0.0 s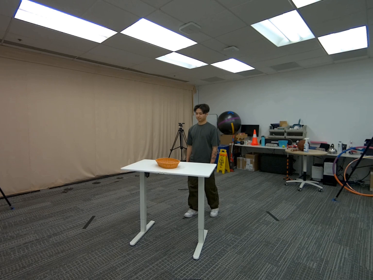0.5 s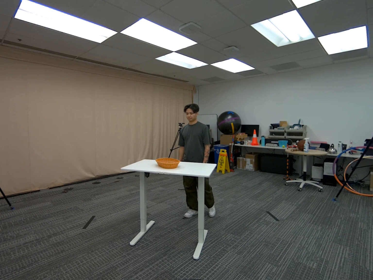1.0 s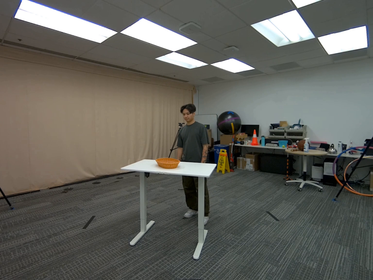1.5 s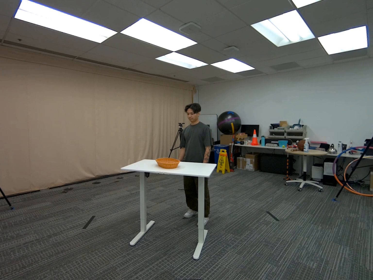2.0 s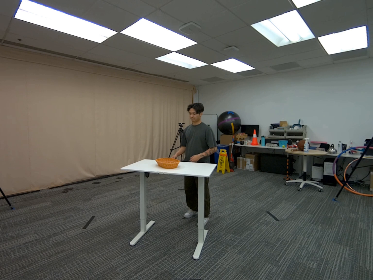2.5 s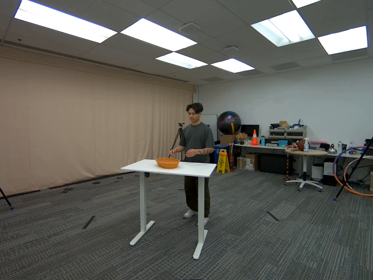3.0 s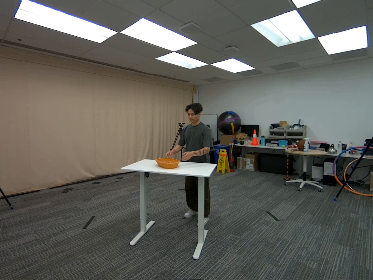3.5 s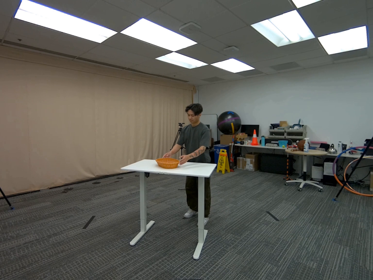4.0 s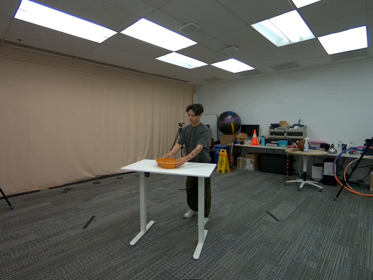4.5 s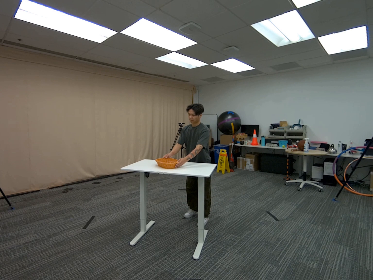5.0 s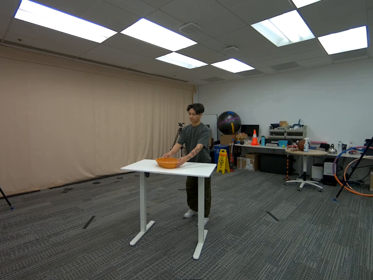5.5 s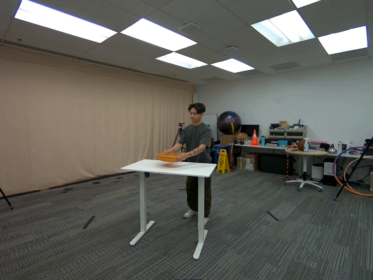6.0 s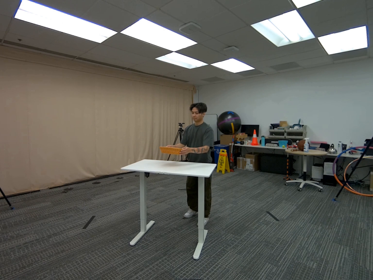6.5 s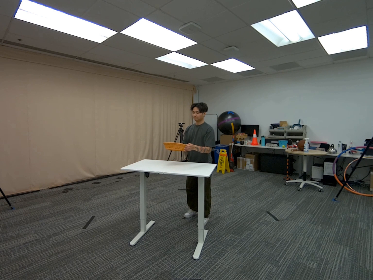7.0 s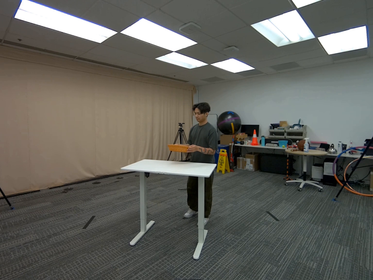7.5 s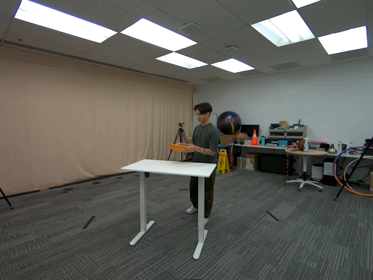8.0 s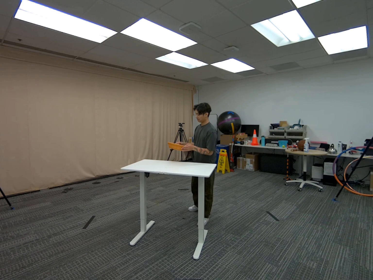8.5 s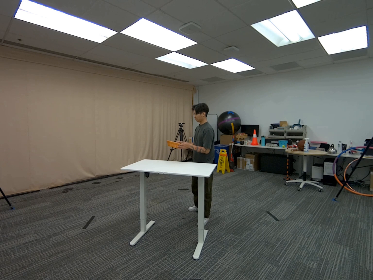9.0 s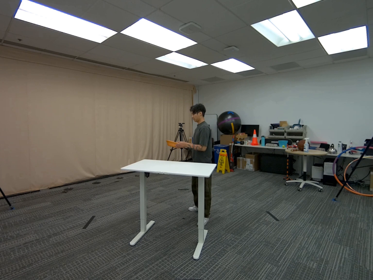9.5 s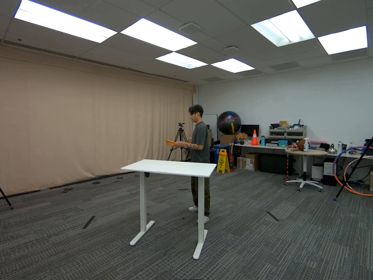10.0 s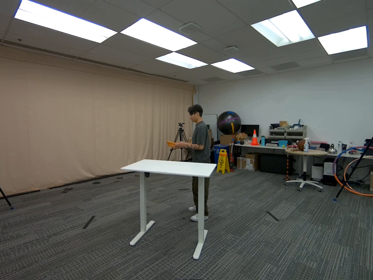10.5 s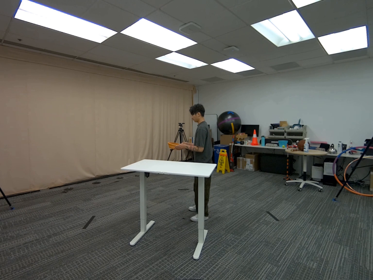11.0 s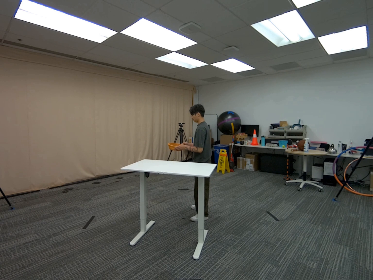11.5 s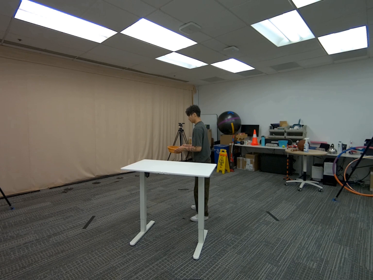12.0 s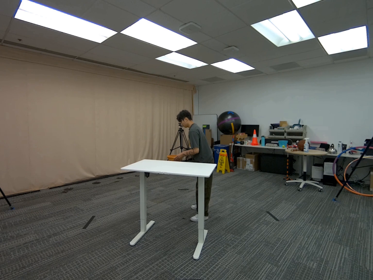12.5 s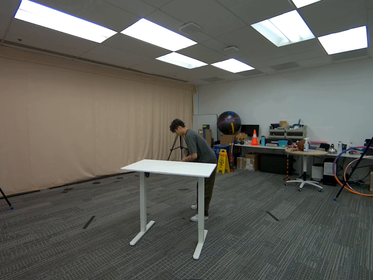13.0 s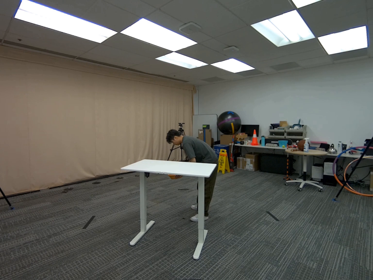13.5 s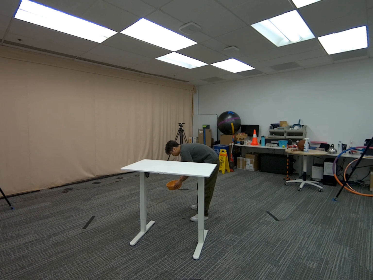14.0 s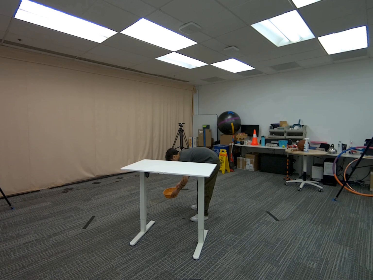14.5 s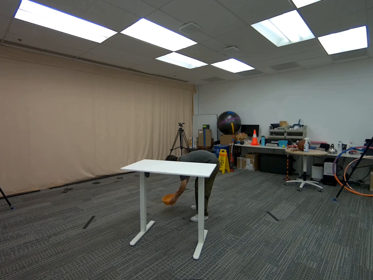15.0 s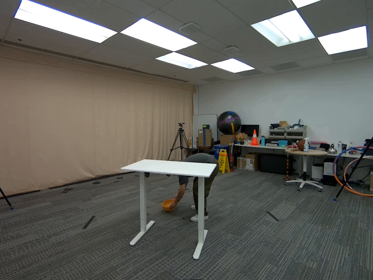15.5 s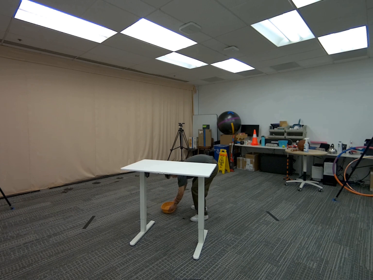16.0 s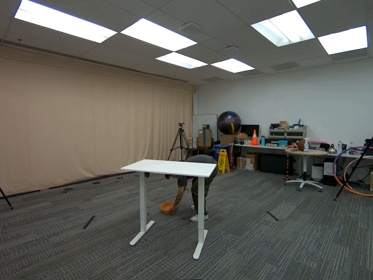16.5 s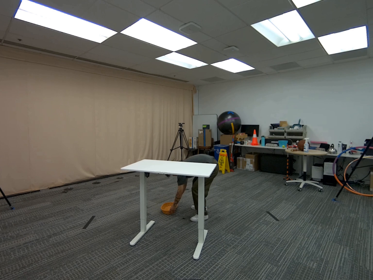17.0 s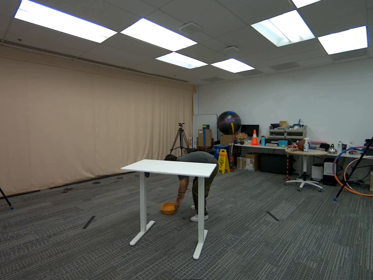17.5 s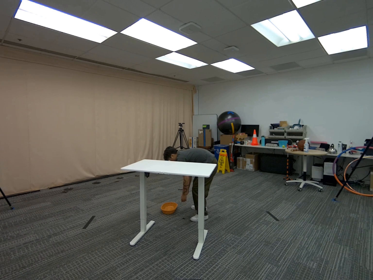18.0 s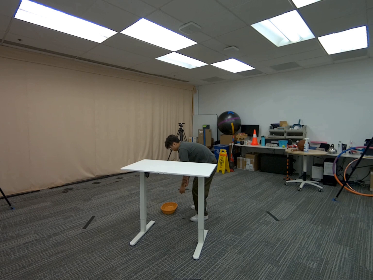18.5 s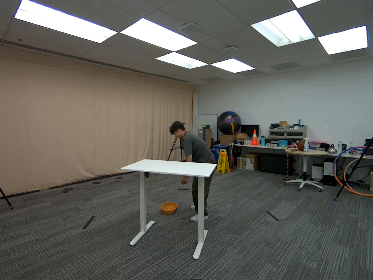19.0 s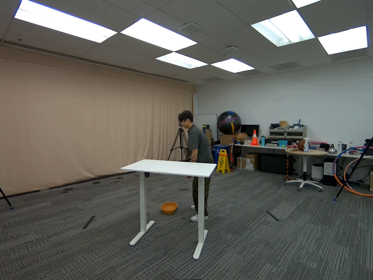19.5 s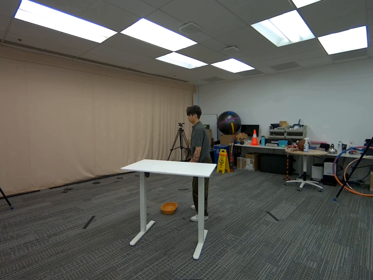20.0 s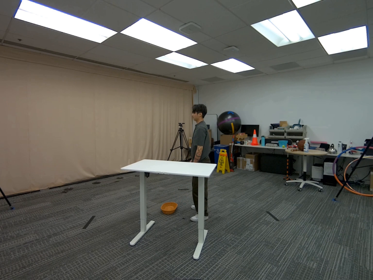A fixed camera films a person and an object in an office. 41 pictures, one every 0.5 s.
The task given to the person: Walk to the woven basket from the white desk, pick up the basket with your both hands and place the basket on the ground.
